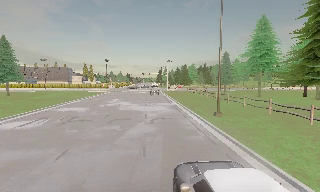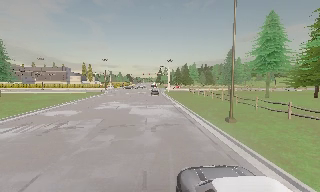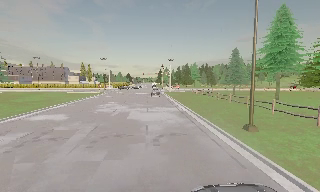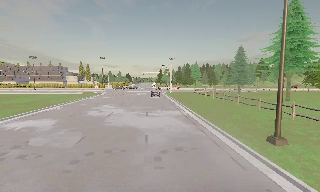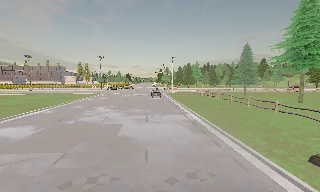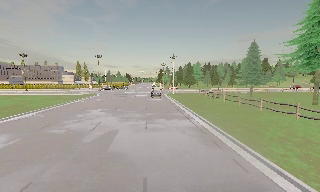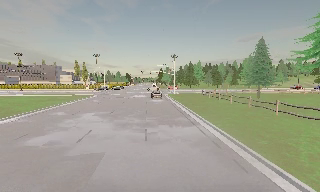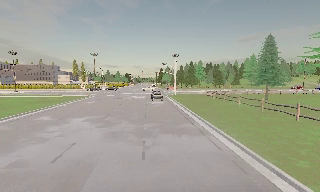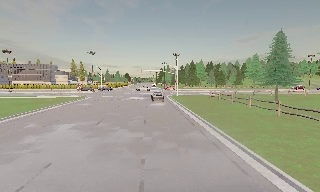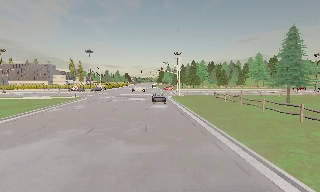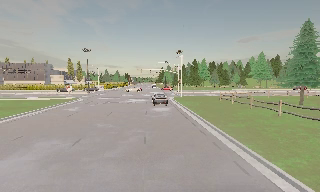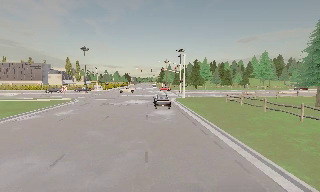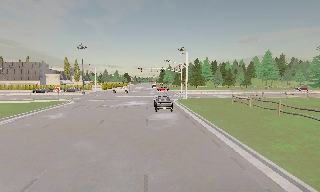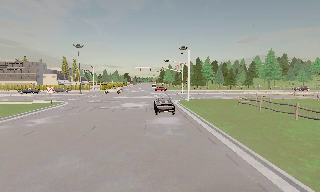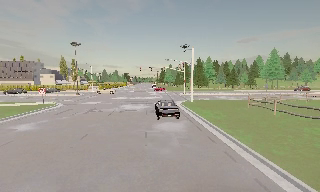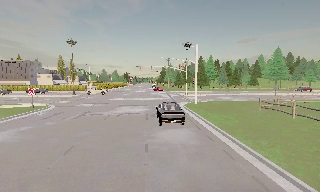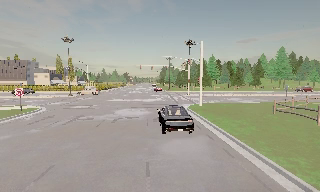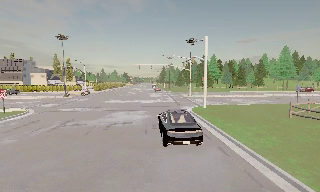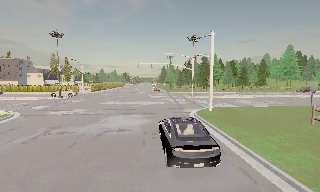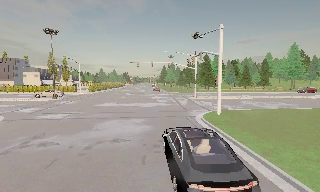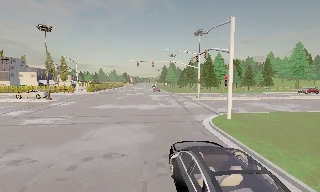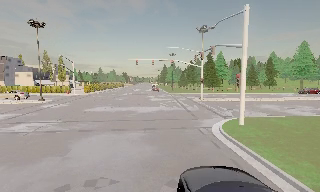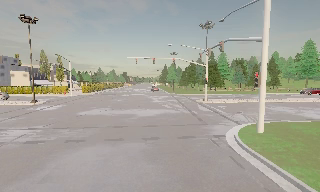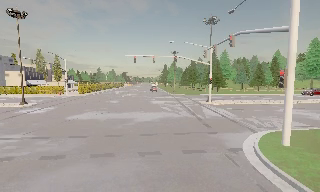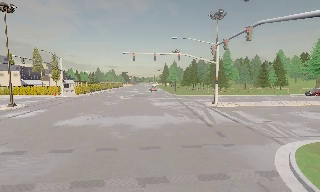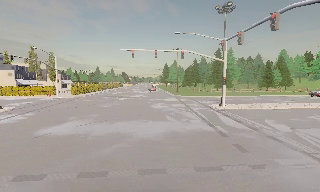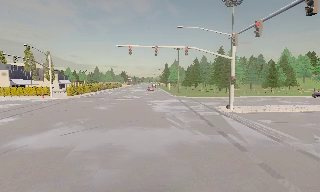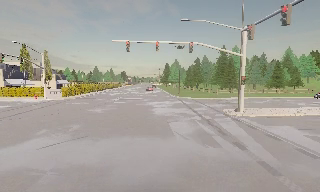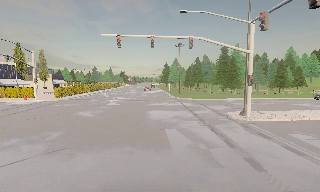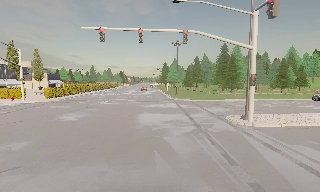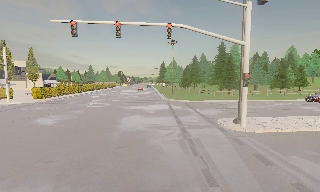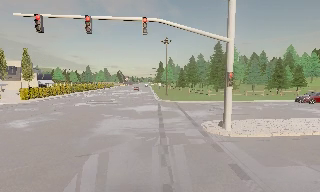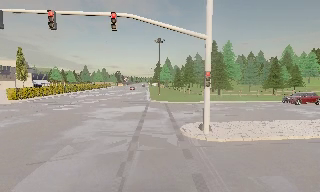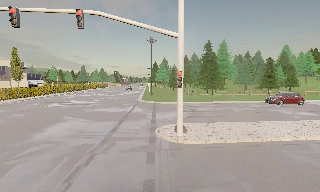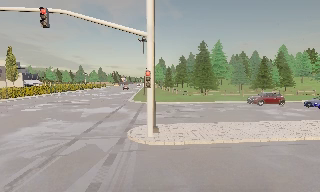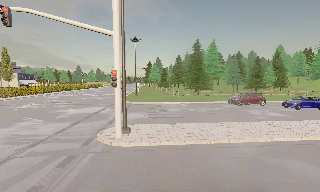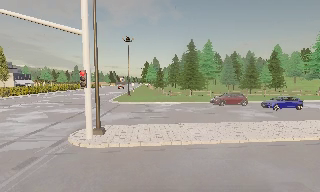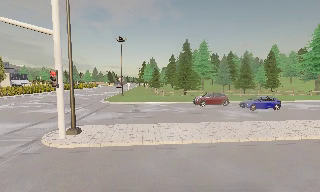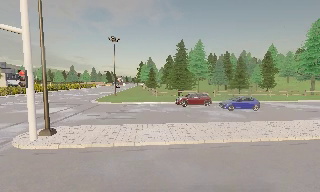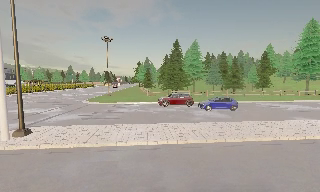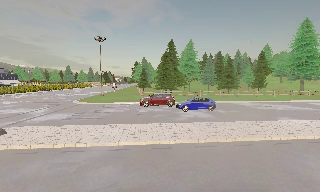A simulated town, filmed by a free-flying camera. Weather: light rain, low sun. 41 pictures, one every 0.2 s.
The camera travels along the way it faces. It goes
forward.
0.0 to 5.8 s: The camera travels forward, about 55 m, so what stands in front looms larger.
5.8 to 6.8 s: The camera travels to its right and forward, about 8 m, so close, fixed things drift to the left.
6.8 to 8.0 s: The camera travels to its right, about 9 m, so close, fixed things drift to the left.
The film runs forward here.
